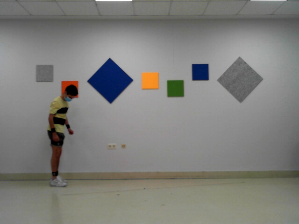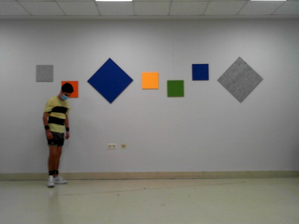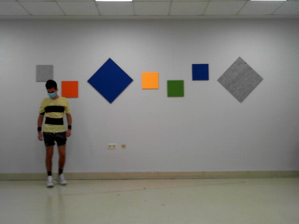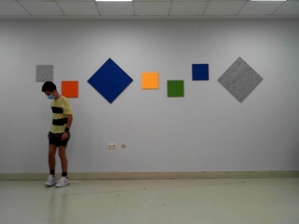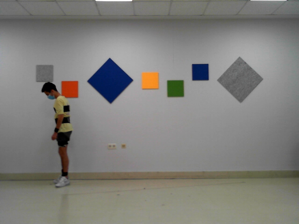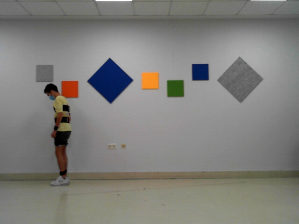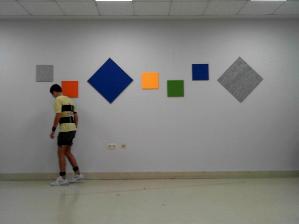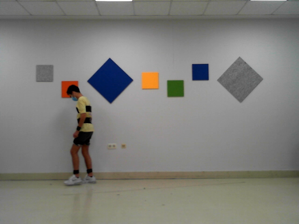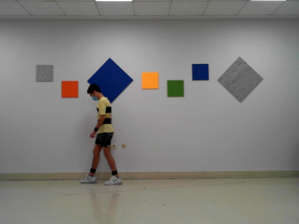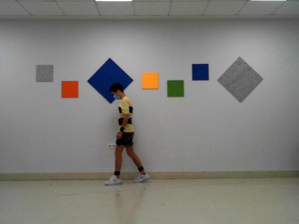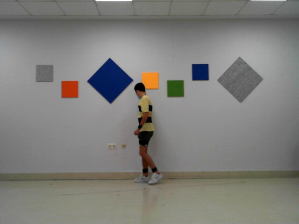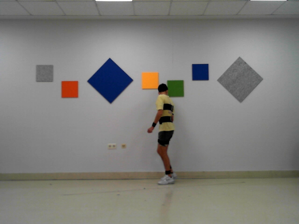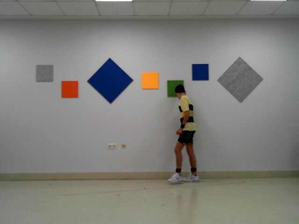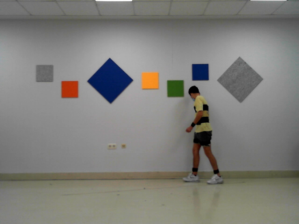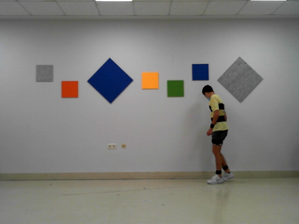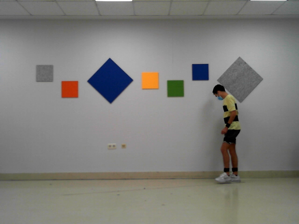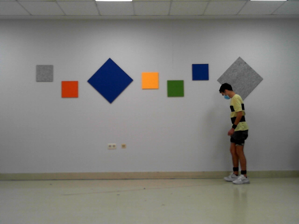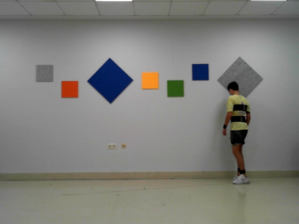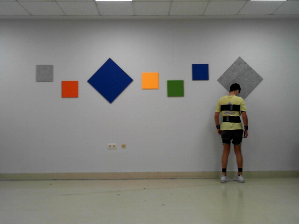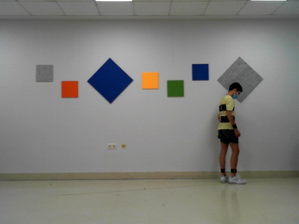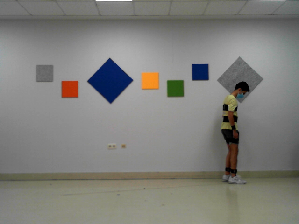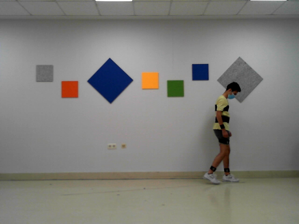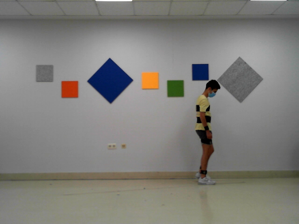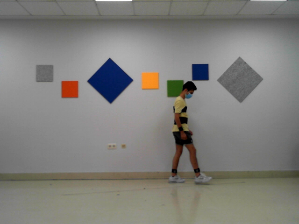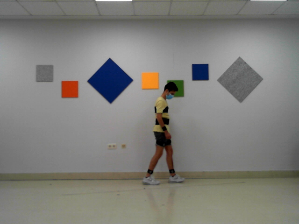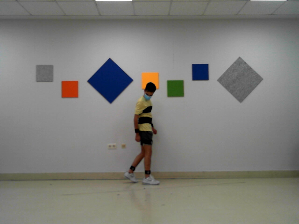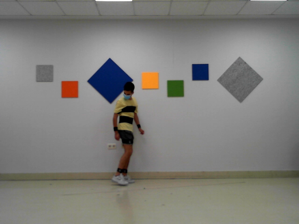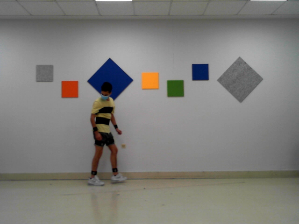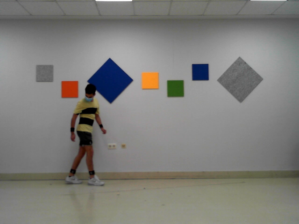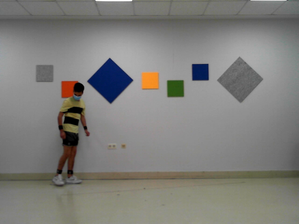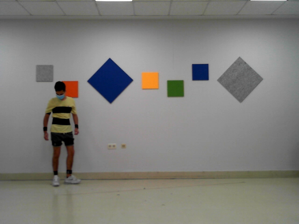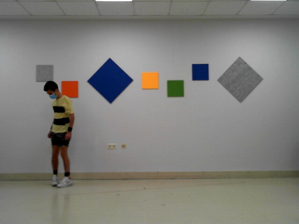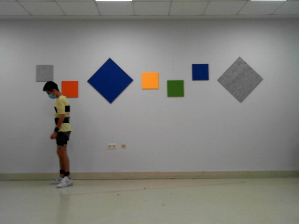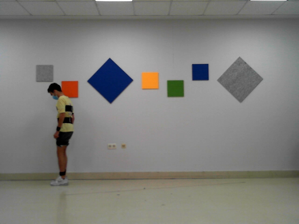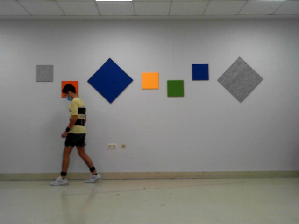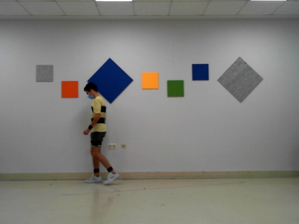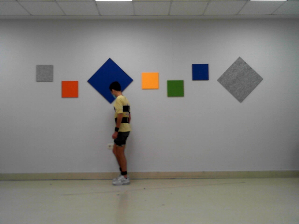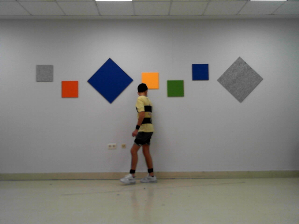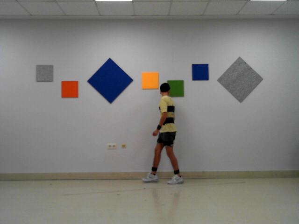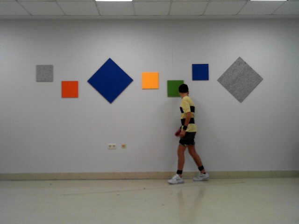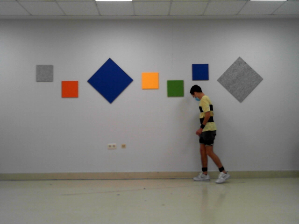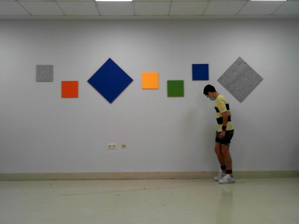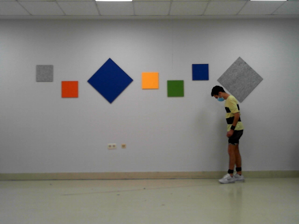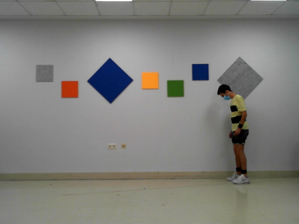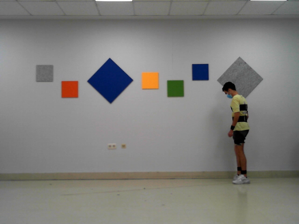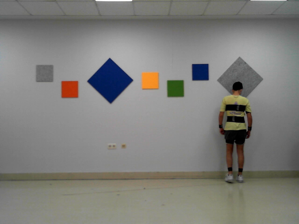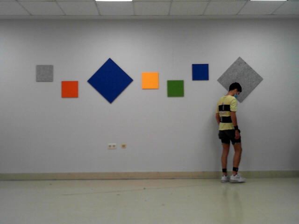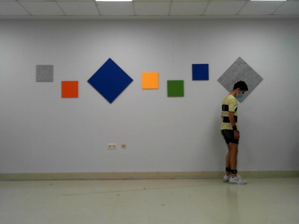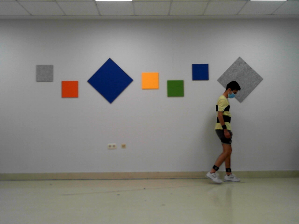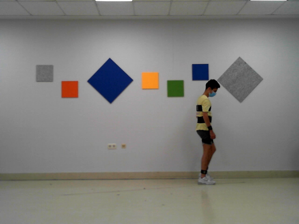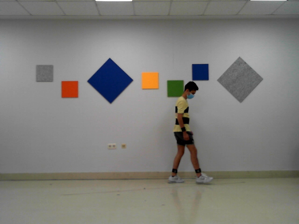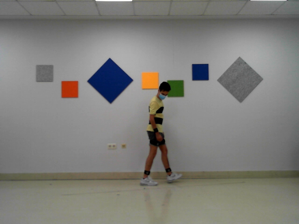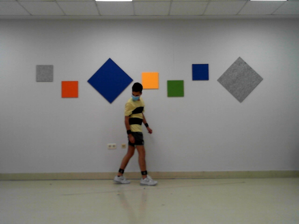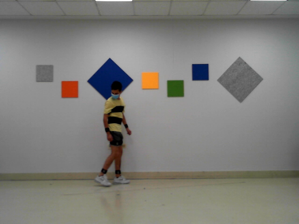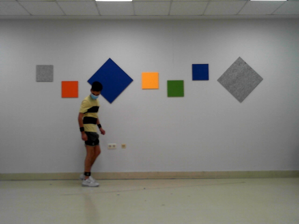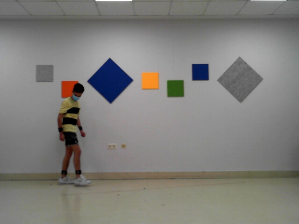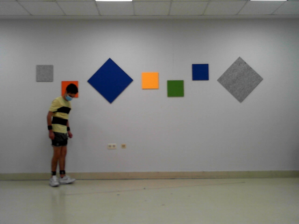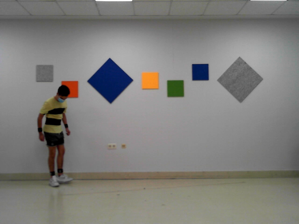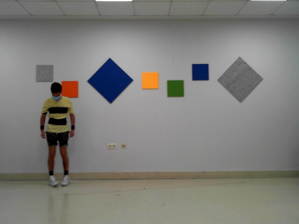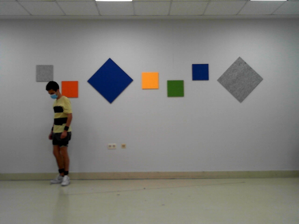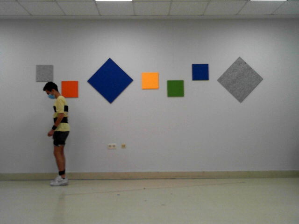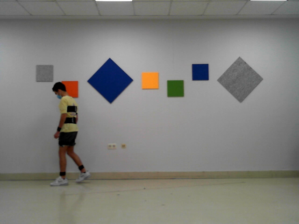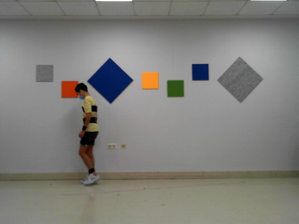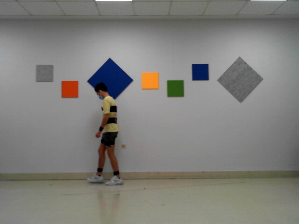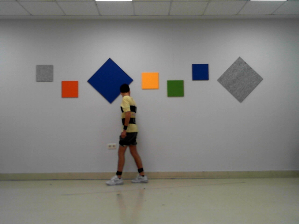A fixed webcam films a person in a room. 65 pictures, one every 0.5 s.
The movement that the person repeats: Walk backward.
